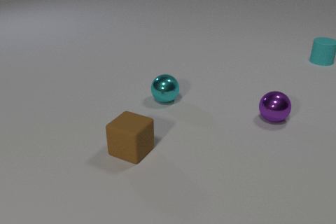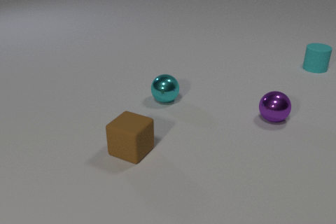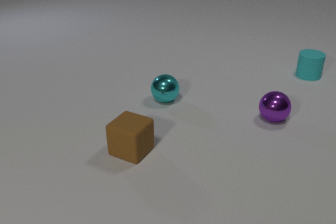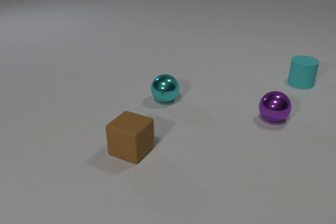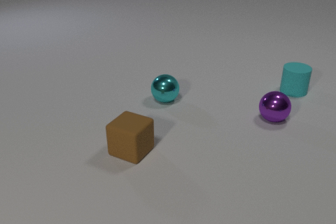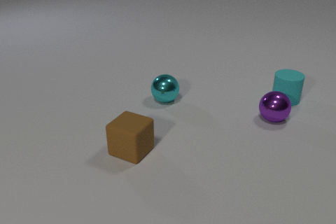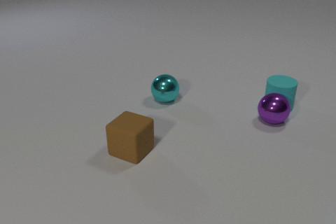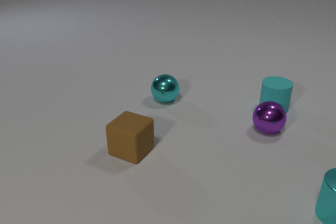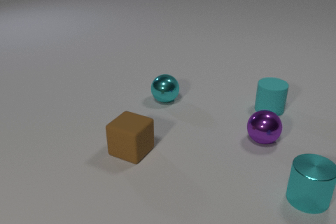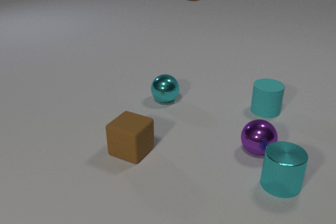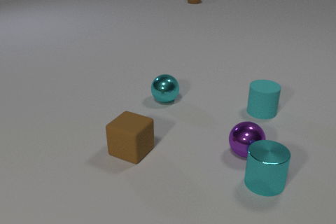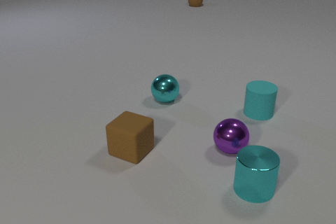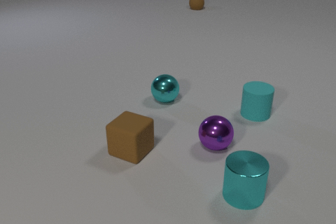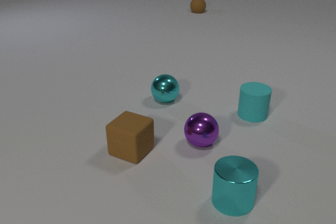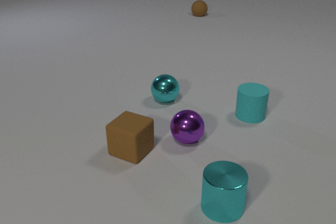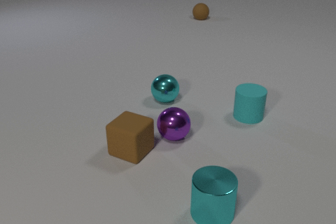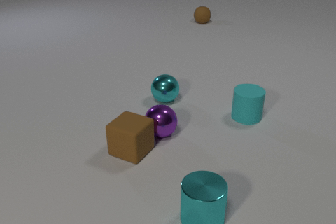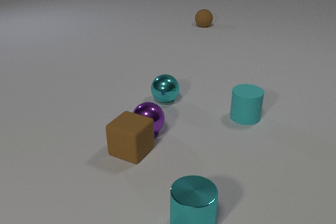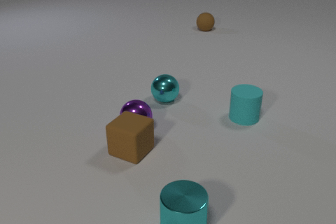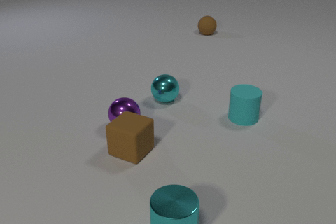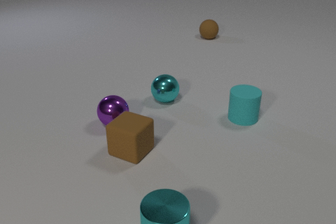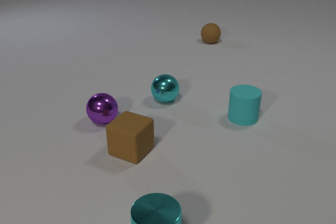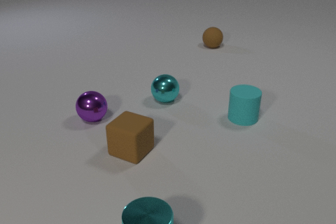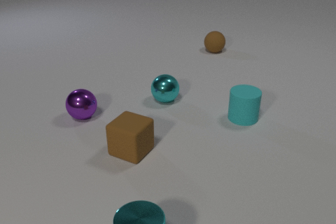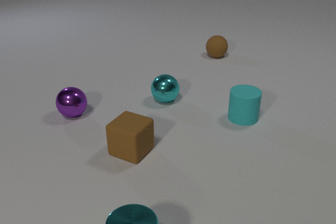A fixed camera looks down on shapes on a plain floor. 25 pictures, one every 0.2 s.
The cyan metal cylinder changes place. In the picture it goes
to the left.
The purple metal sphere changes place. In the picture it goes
to the left.
0.0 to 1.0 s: The cyan rubber cylinder slides toward the camera.
1.0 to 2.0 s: The cyan rubber cylinder slides toward the camera and to the left. The purple metal sphere rolls toward the camera. The brown rubber sphere comes in at the top edge, rolls toward the camera. The cyan metal cylinder comes in at the right edge, slides to the left. The cyan rubber cylinder and the purple metal sphere collide. The purple metal sphere and the cyan metal cylinder collide.
2.0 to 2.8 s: The cyan rubber cylinder slides to the left and toward the camera. The purple metal sphere rolls to the left. The brown rubber sphere rolls toward the camera. The cyan metal cylinder slides toward the camera and to the left.
2.8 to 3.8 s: The cyan rubber cylinder slides to the left. The purple metal sphere rolls to the left and away from the camera. The brown rubber sphere rolls toward the camera. The cyan metal cylinder slides to the left and toward the camera.
3.8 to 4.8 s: The purple metal sphere rolls to the left and away from the camera. The brown rubber sphere rolls toward the camera. The cyan metal cylinder slides to the left and toward the camera.
How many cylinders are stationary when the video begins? 0.
What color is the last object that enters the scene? brown.
What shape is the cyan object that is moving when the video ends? cylinder.
